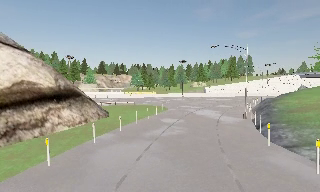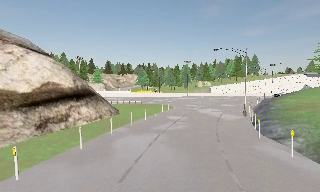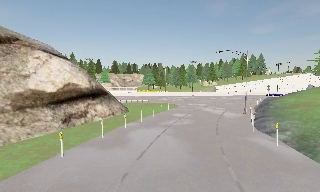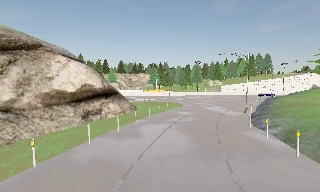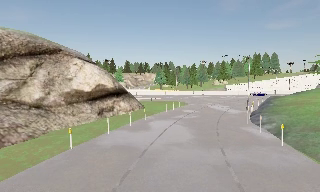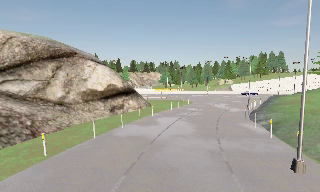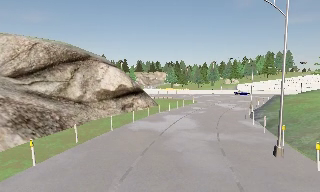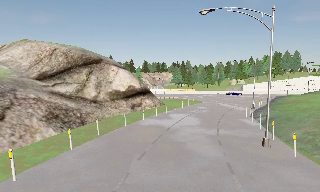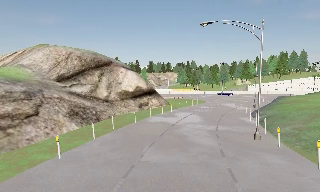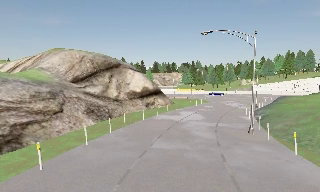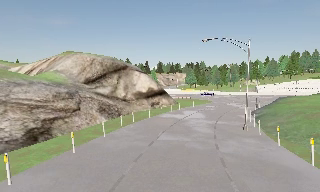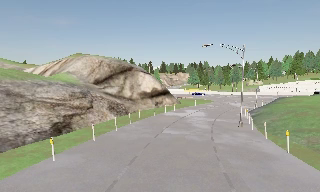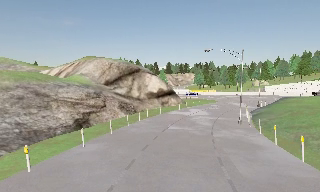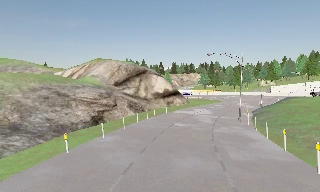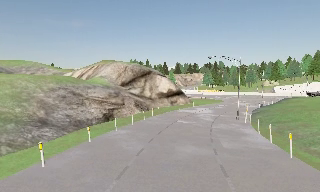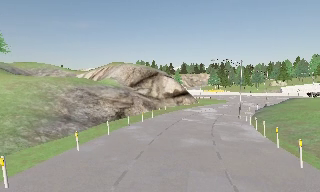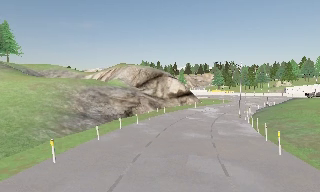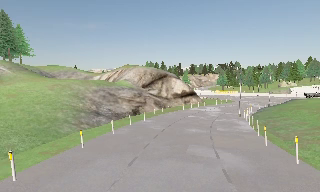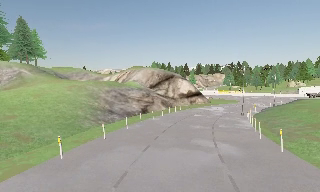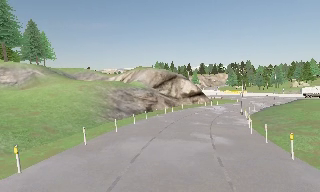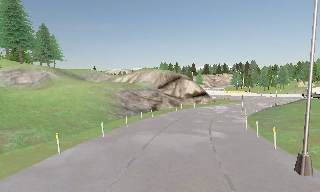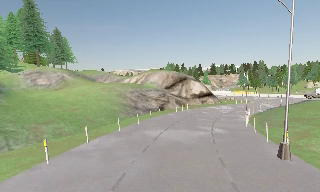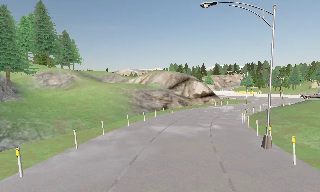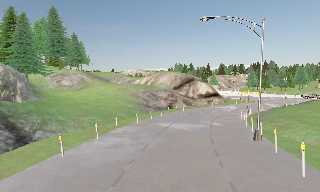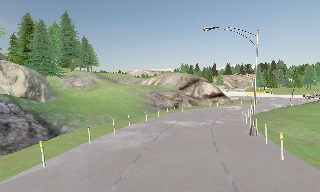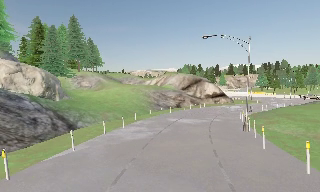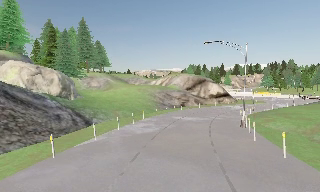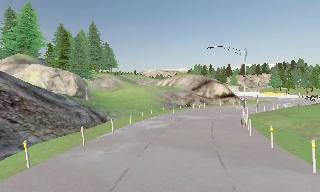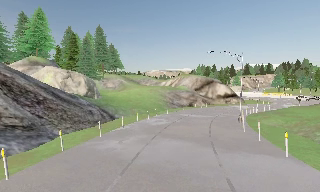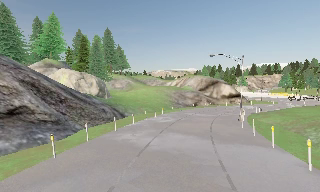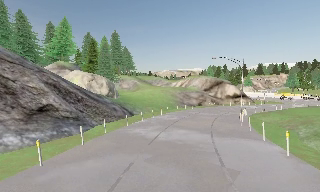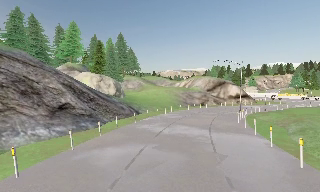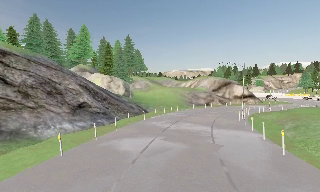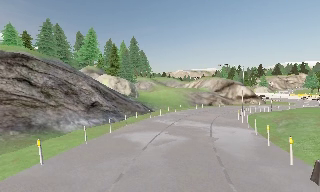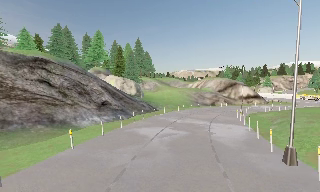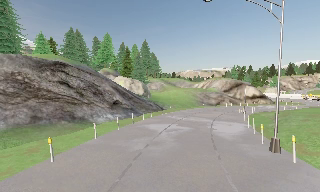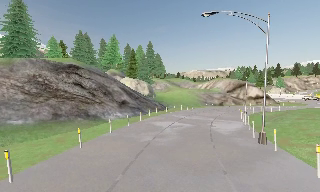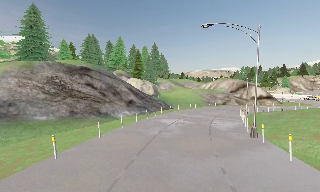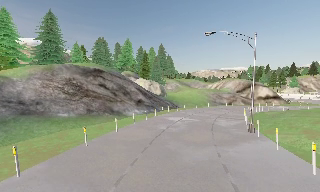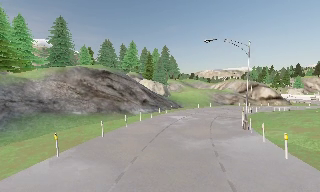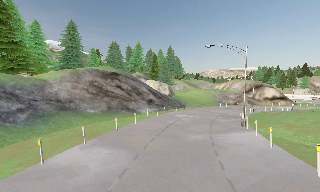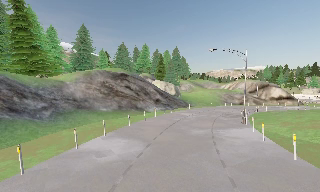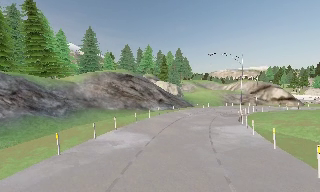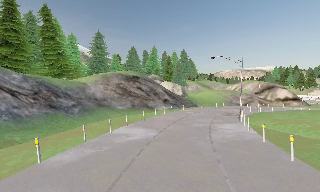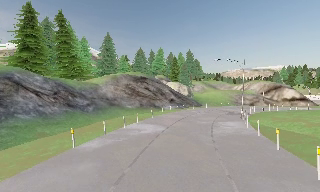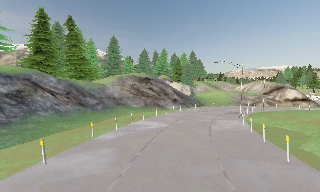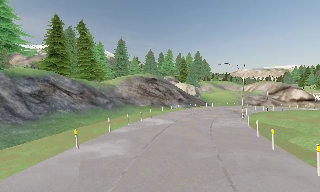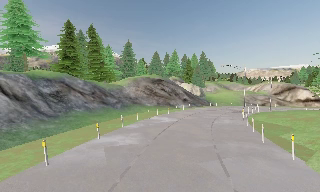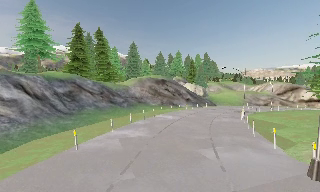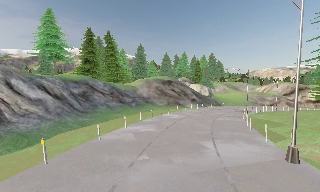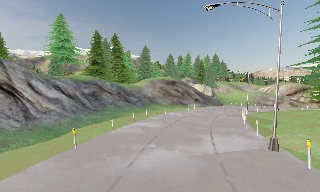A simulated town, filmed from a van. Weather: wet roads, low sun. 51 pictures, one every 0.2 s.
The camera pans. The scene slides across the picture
to the right.
The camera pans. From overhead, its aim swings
counterclockwise.
0.0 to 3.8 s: The scene slides to the right, as the camera pans about 35 degrees to its left. It travels backward, about 30 m.
3.8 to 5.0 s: The camera travels backward, about 10 m, so what stands in front gets smaller.
5.0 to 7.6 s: The camera swings to its left by about 20 degrees, and the scene slides to the right. It travels backward, about 20 m, so what stands in front gets smaller.
7.6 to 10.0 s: The scene slides to the right, as the camera pans about 20 degrees to its left. It travels backward, about 19 m, so what stands in front gets smaller.
The film runs backward here.
